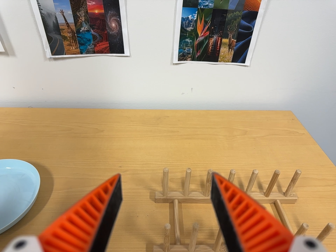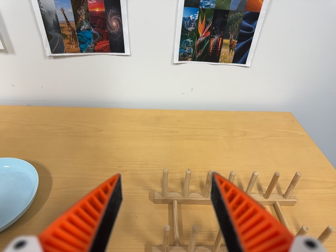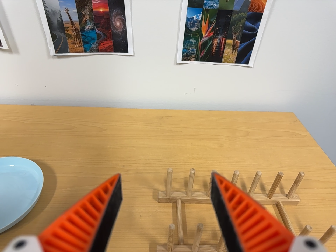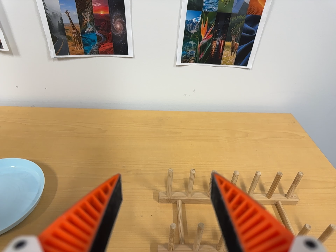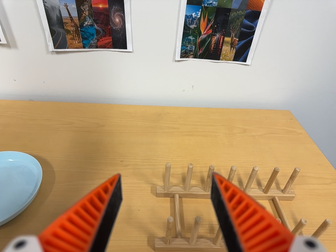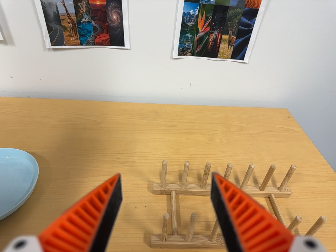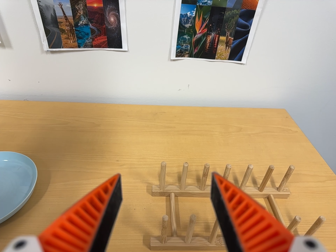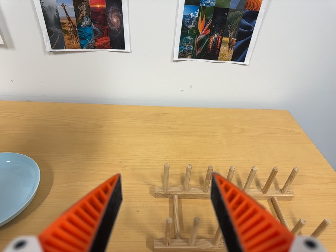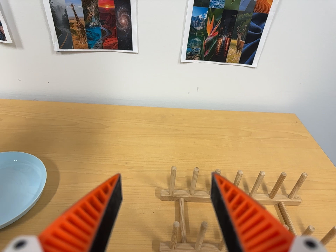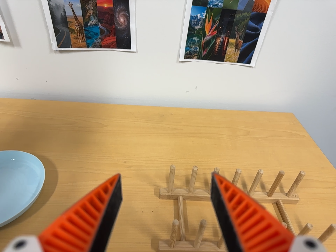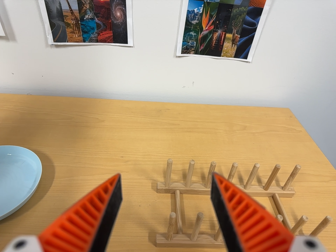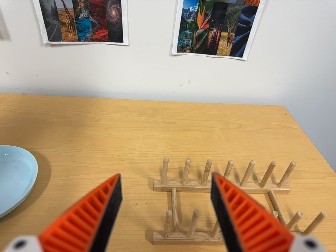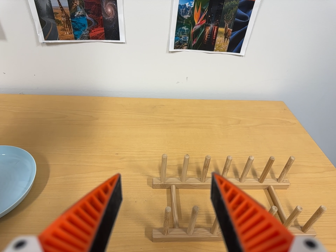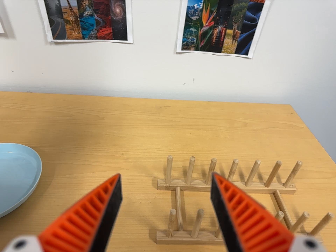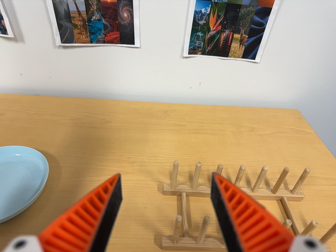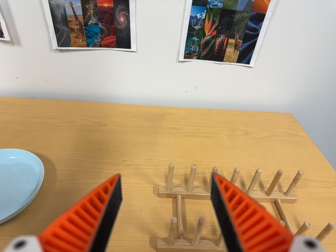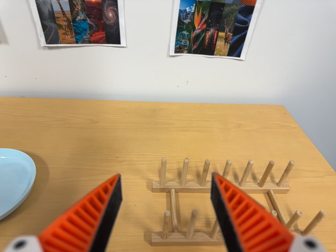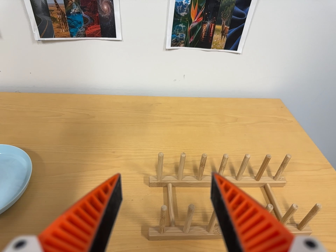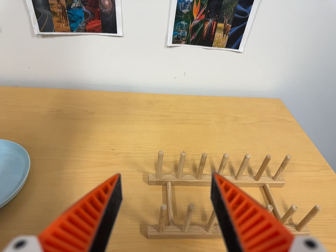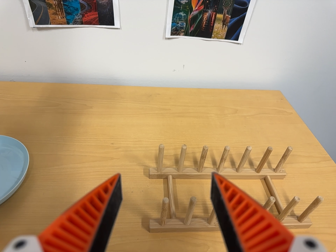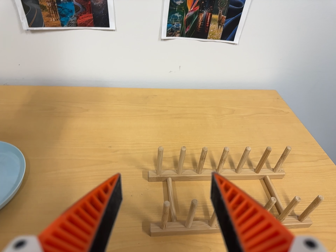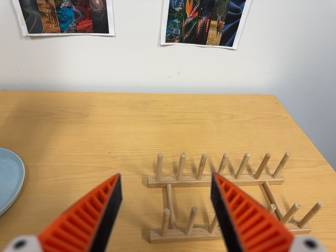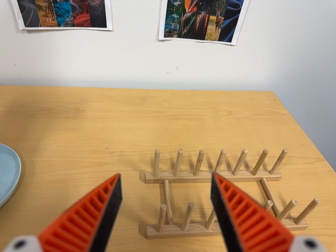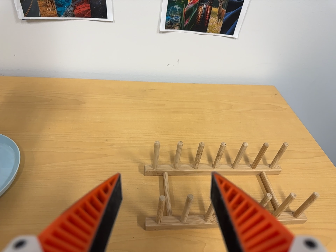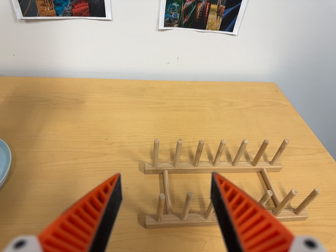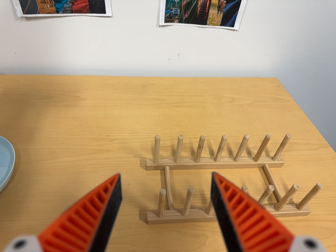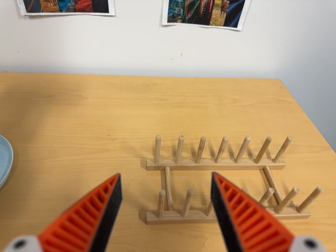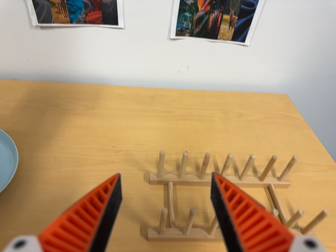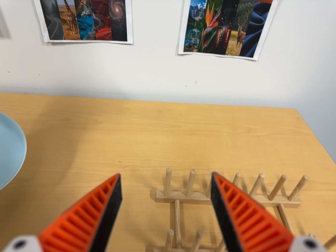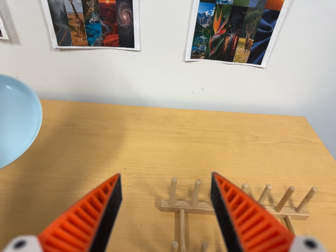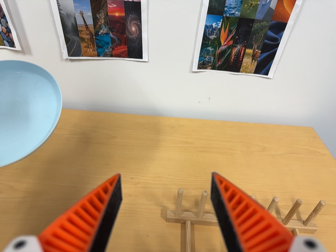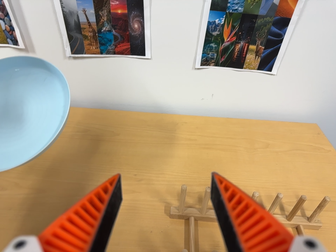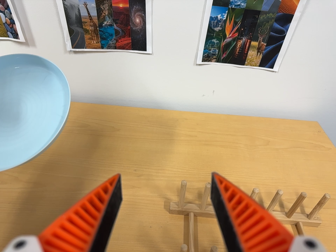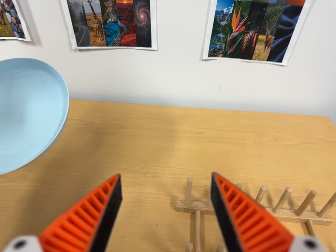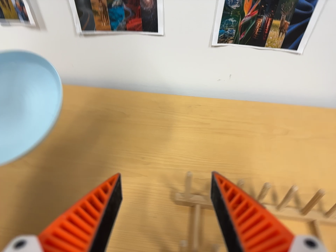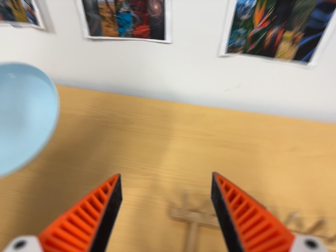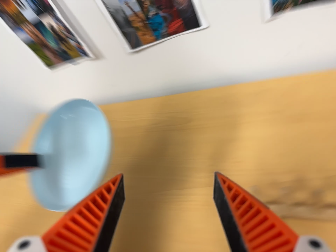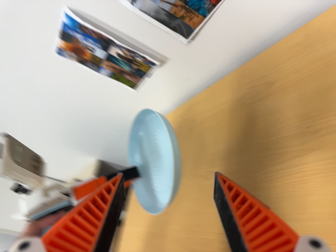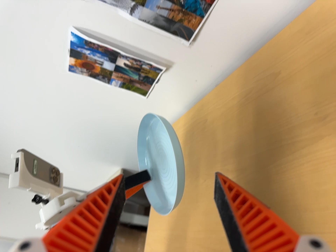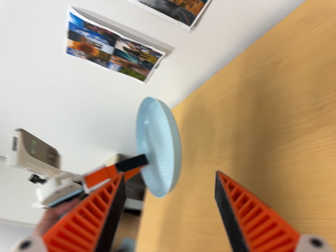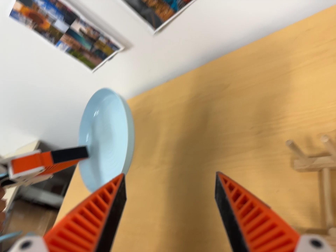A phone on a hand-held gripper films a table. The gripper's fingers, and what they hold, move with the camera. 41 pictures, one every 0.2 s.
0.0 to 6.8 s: The camera travels forward and toward the top of its view, about 6 cm, so what stands in front looms larger.
6.8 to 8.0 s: The camera pans to its left by about 40 degrees. It travels to its right, about 14 cm. Its aim tips toward the bottom of its view by about 10 degrees. It rolls about its line of sight by about 25 degrees, and the scene rotates counterclockwise.
The film runs forward here.
